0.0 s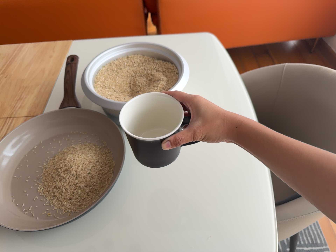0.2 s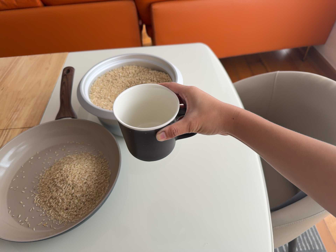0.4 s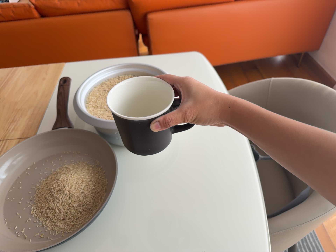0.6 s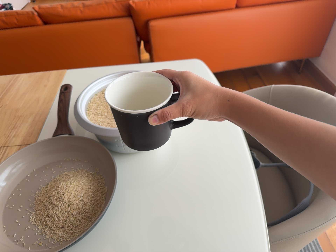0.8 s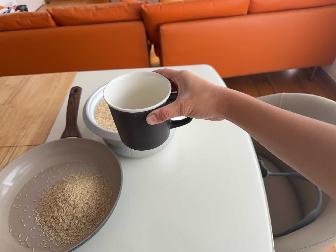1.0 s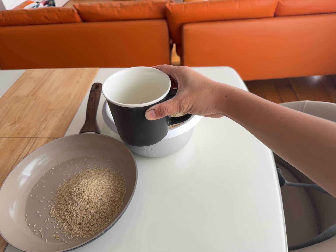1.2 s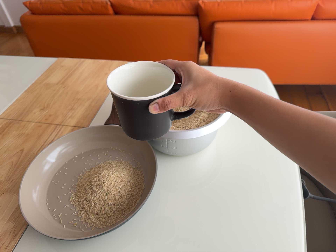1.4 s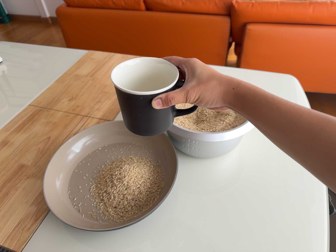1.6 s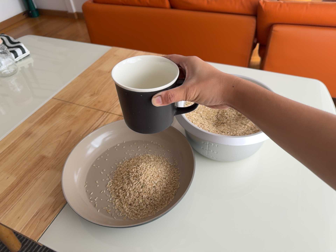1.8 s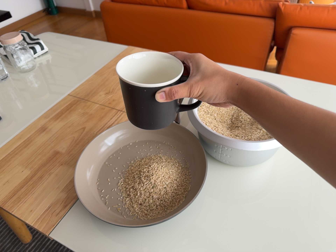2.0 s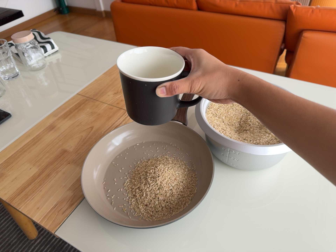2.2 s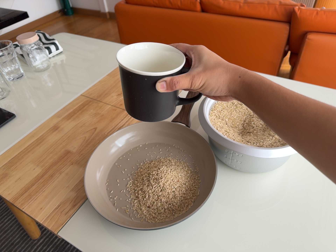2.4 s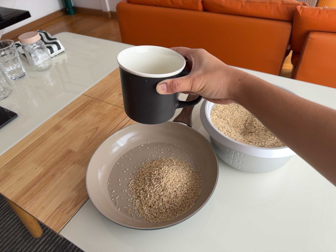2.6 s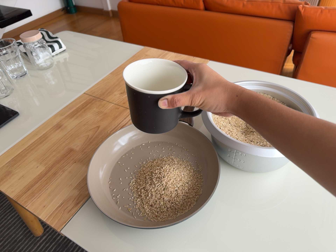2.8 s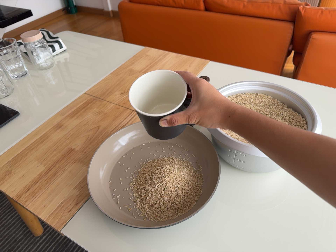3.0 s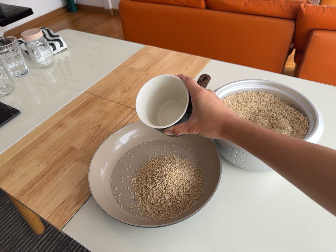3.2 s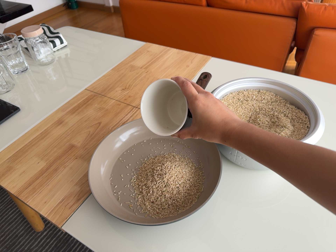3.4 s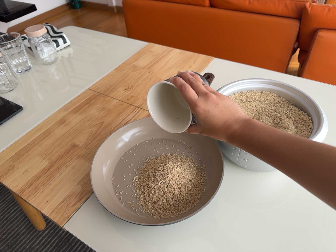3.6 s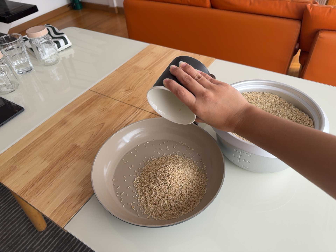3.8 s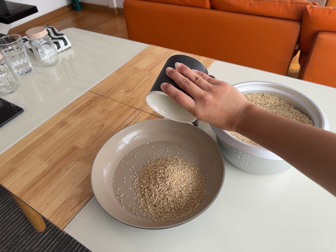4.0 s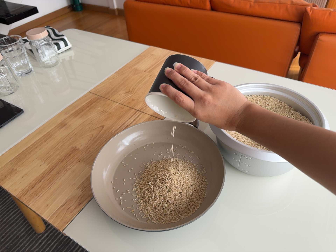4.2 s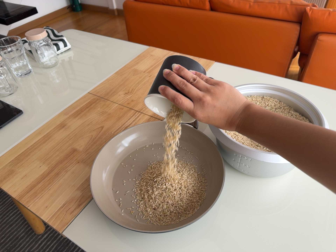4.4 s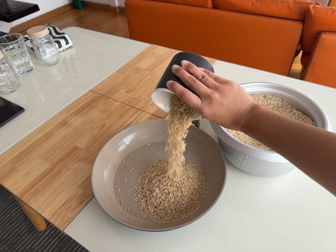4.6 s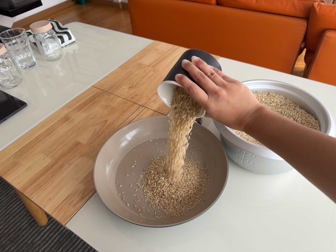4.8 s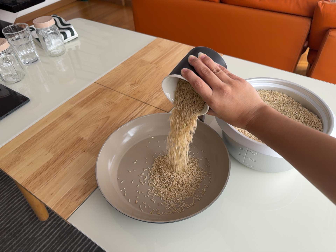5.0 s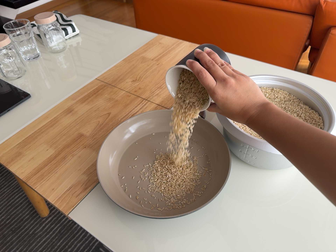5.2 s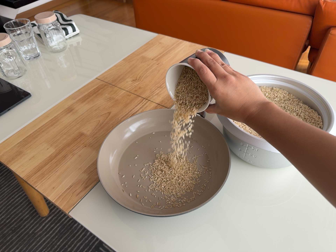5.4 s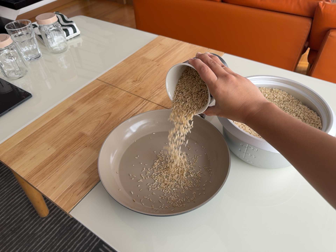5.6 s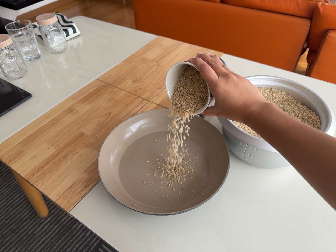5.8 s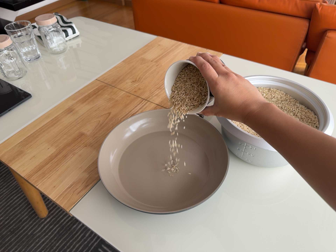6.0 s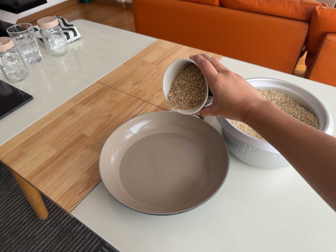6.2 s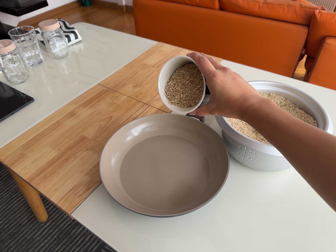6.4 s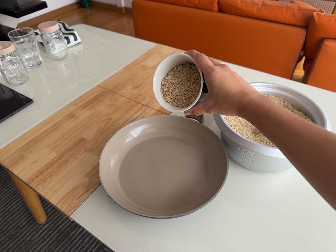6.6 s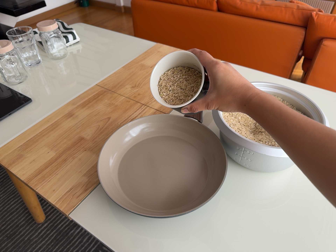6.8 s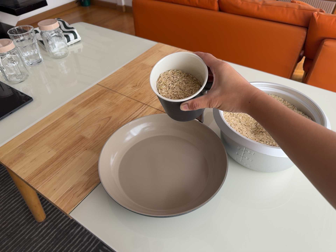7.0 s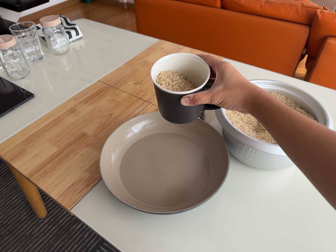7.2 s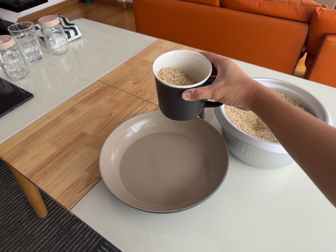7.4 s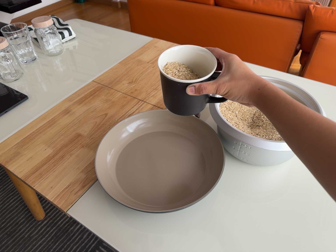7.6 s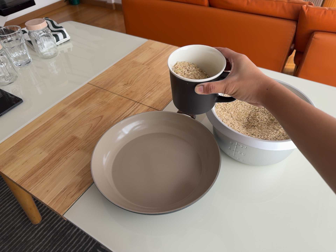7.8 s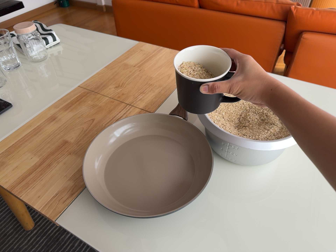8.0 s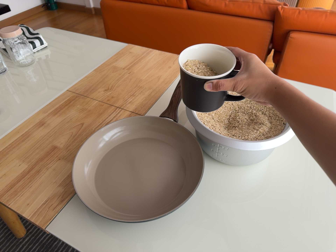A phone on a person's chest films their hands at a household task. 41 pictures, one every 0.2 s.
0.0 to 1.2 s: The camera rolls about its line of sight by about 10 degrees, and the scene rotates clockwise.
1.2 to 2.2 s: The scene slides to the right, as the camera pans about 15 degrees to its left. It rolls about its line of sight by about 10 degrees, and the scene rotates clockwise.
2.2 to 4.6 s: The camera shifts only a little, or ends up much as it began.
4.6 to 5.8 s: The camera shifts only a little, or ends up much as it began.
5.8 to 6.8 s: The camera keeps its place and its aim.
6.8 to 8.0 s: The camera shifts only a little, or ends up much as it began.
The film runs backward here.
